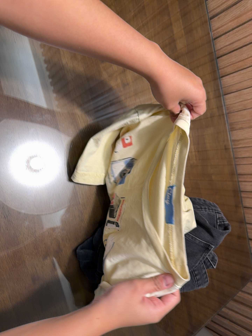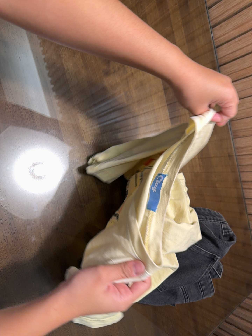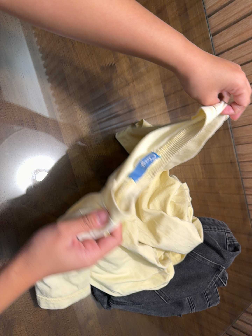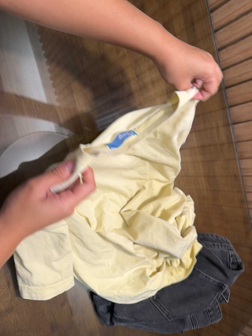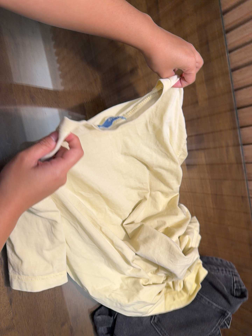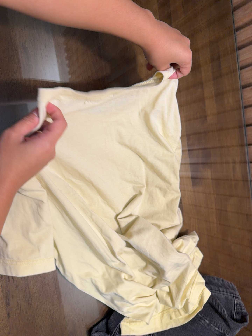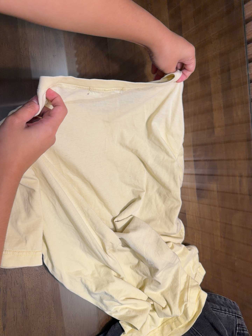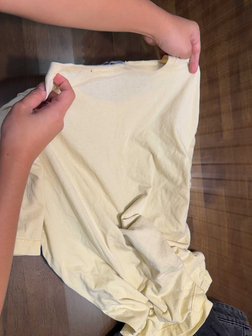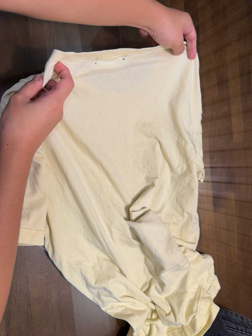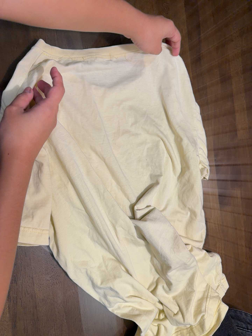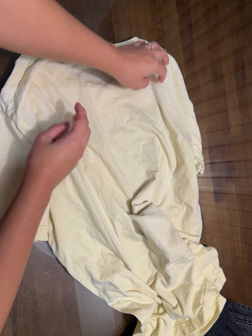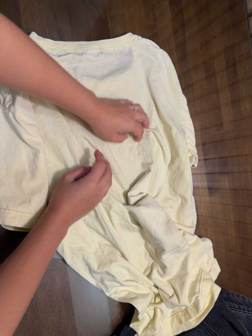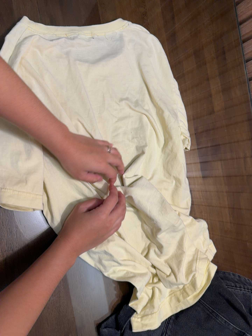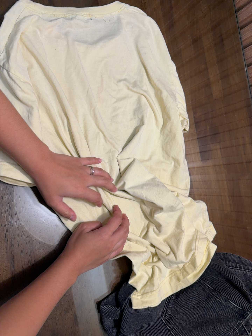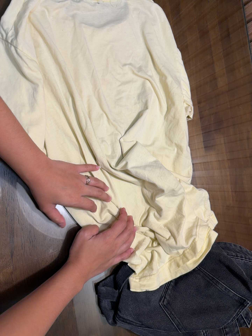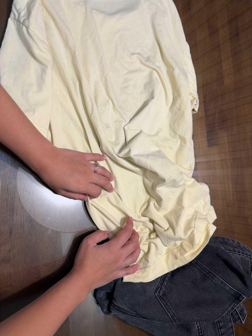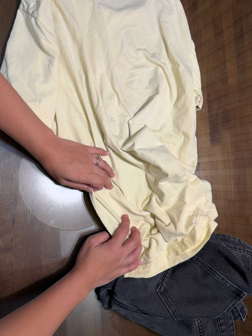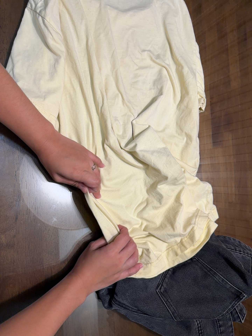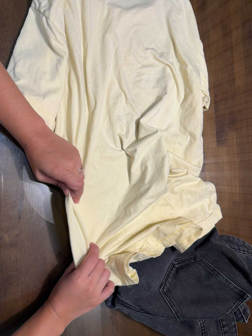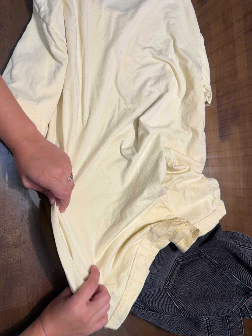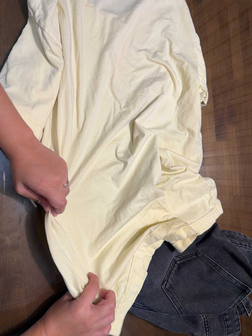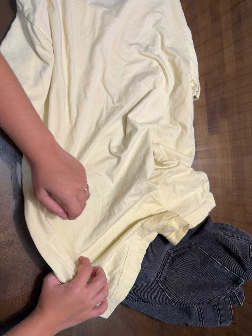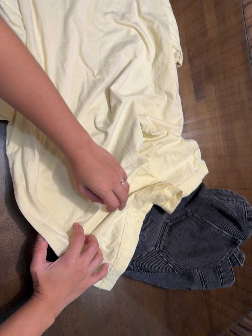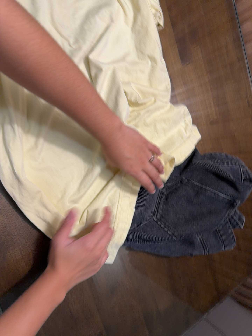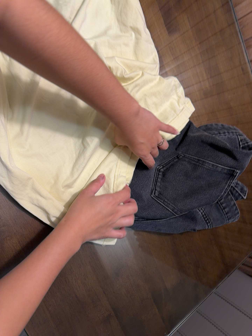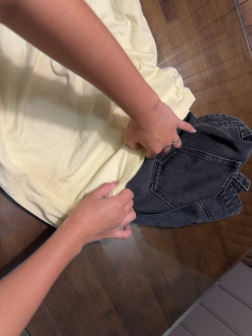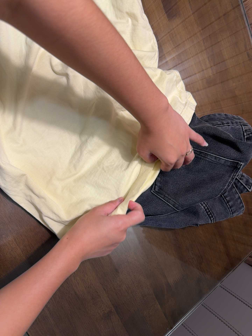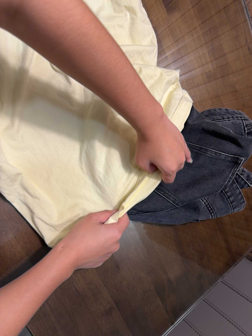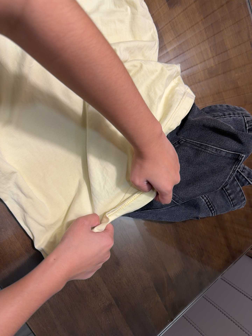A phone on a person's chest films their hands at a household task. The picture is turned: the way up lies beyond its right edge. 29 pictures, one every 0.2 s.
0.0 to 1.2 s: The camera travels toward the top of its view, about 16 cm, so close, fixed things drift downward.
1.2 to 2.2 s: The camera shifts only a little, or ends up much as it began.
2.2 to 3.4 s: The camera travels toward the bottom of its view, about 16 cm, so close, fixed things drift upward.
3.4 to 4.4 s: The camera rolls about its line of sight by about 10 degrees, and the scene rotates counterclockwise.
4.4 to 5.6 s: The camera travels to its right, about 8 cm. Its aim tips toward the bottom of its view by about 10 degrees, and the scene shifts upward. It rolls about its line of sight by about 15 degrees, and the scene rotates counterclockwise.
The film runs forward here.
